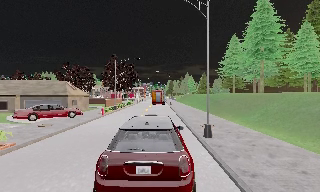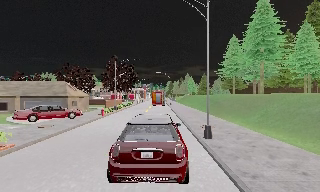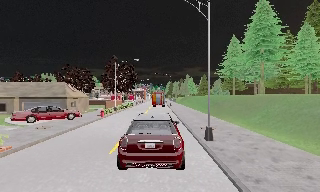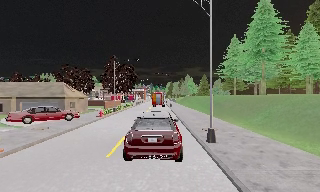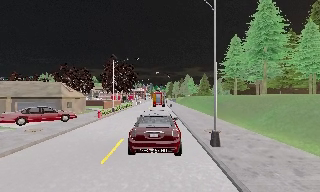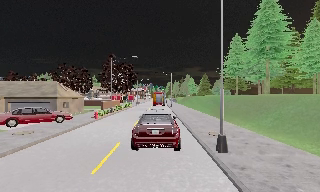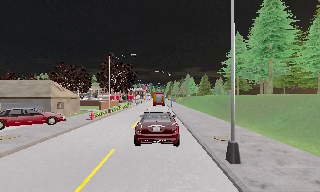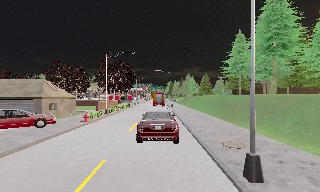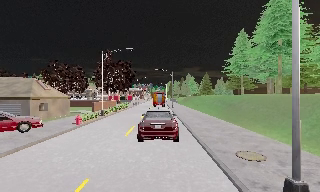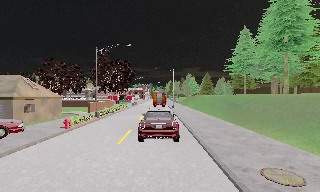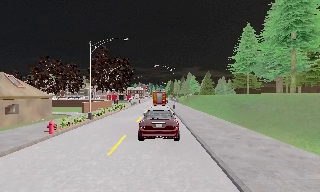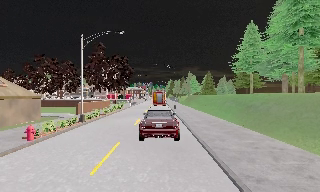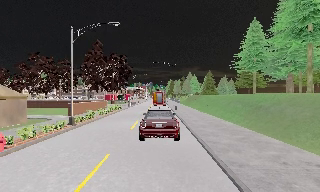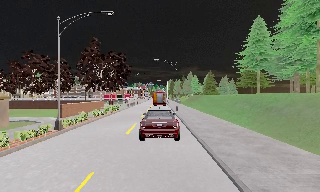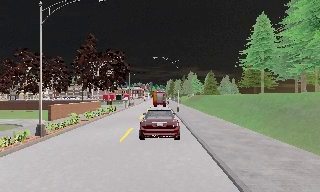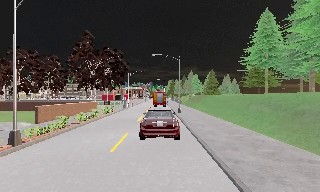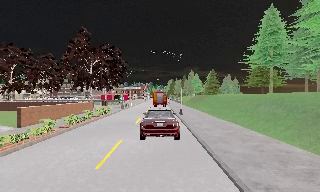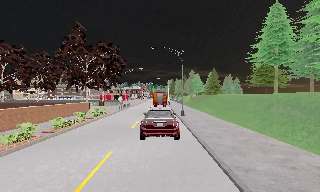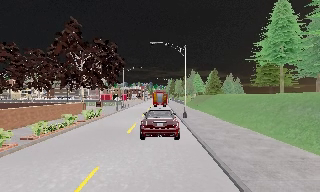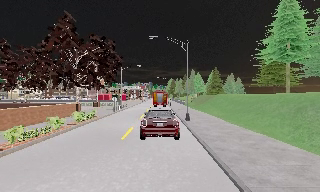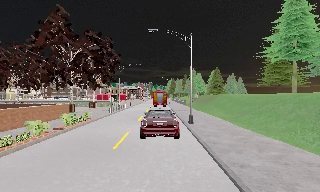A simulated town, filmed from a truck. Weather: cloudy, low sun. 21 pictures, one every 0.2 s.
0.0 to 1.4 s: The camera travels forward, about 4 m, so what stands in front looms larger. It gains speed.
1.4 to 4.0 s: The camera travels forward, about 20 m, so what stands in front looms larger.
The film runs forward here.
